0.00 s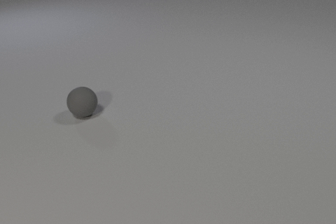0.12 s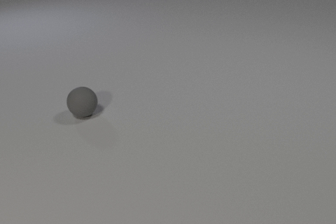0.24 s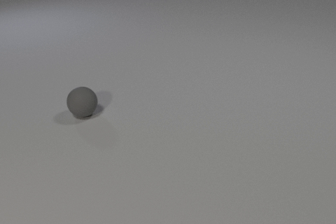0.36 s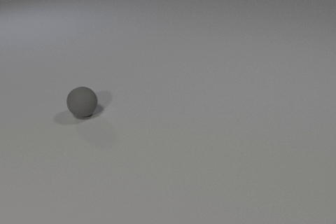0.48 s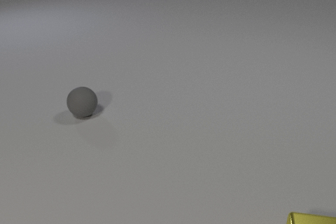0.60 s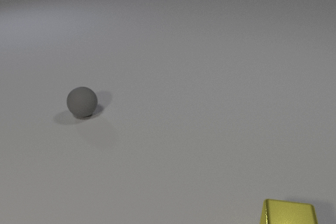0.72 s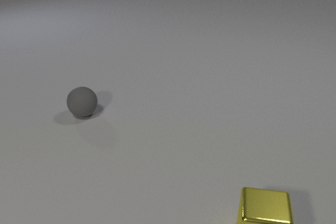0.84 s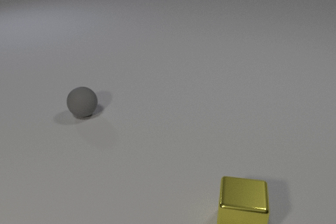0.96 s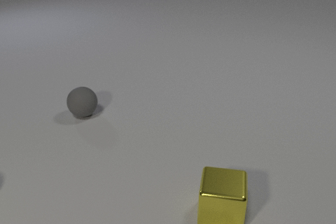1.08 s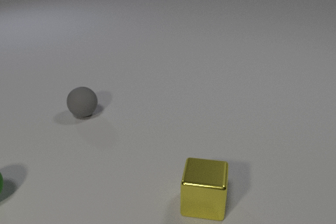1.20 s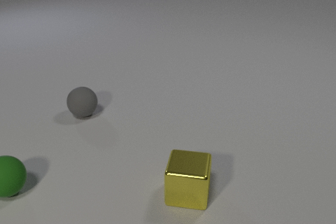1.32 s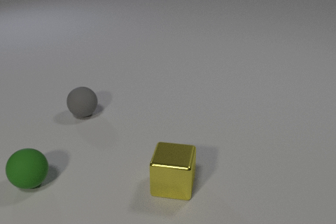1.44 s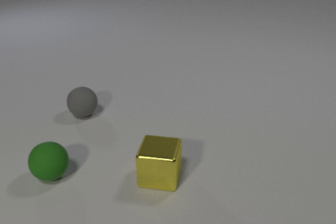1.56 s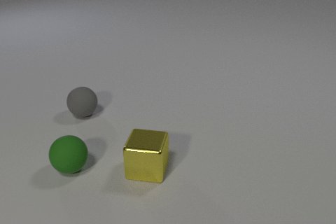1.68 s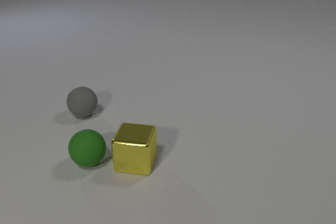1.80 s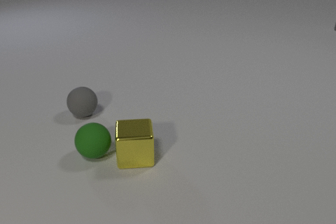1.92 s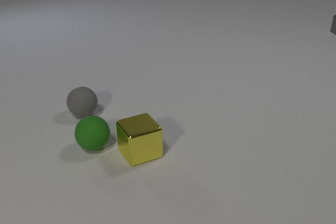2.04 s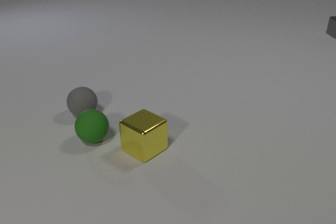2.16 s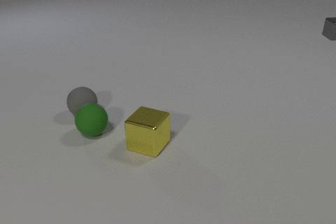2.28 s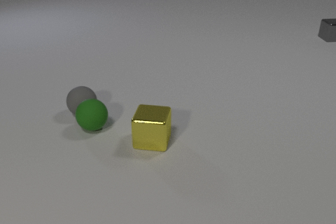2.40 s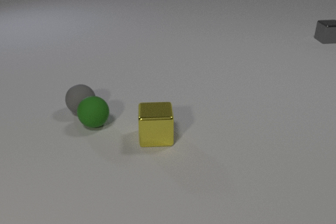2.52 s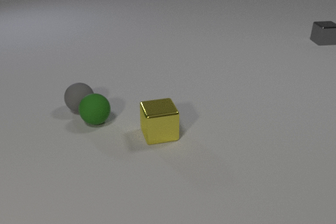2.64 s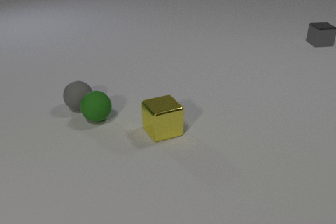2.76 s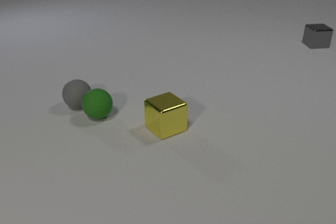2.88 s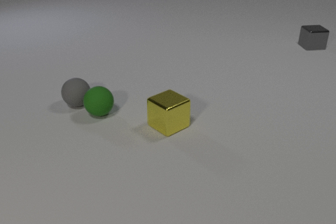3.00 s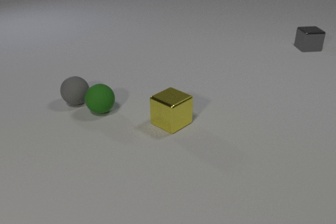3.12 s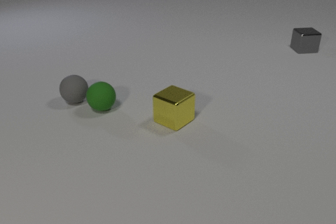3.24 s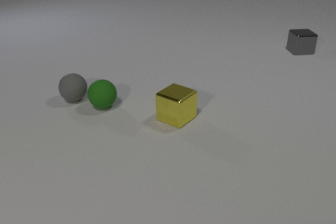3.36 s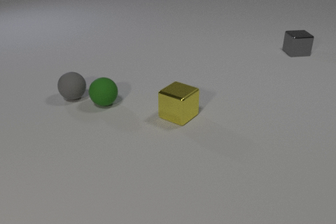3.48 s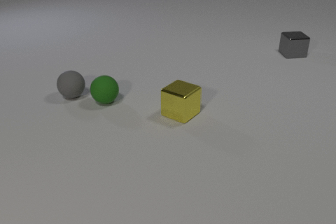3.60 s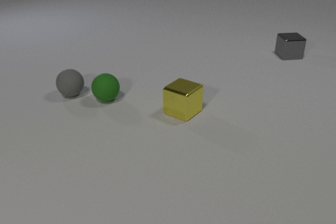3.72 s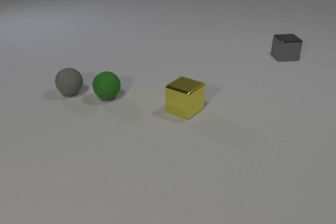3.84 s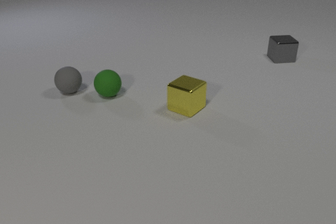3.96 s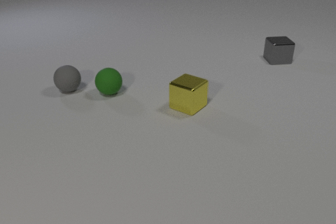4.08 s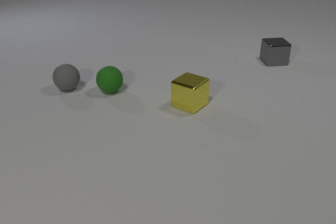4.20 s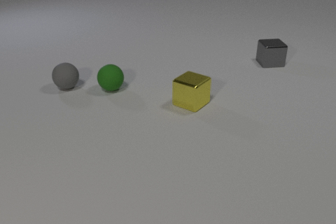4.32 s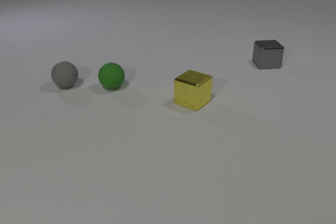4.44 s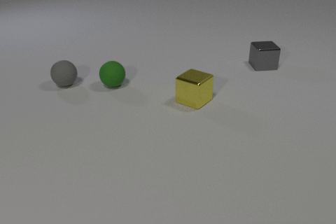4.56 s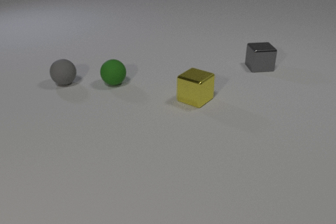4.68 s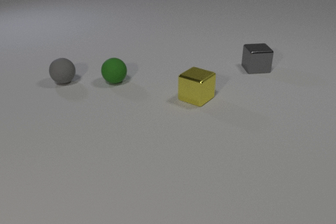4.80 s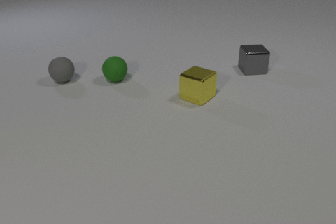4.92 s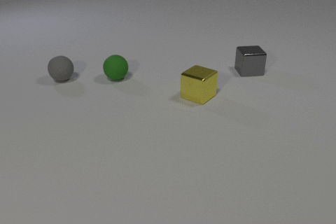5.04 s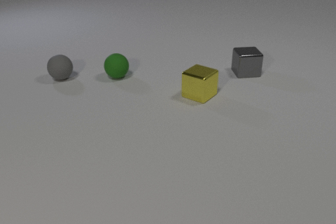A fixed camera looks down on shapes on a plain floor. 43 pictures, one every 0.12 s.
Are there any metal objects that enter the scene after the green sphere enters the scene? yes.
What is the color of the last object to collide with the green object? gray.
What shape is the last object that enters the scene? cube.
0.00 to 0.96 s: The yellow metal cube comes in at the bottom edge, slides to the left and away from the camera.
0.96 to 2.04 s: The yellow metal cube slides away from the camera and to the left, spins so that its near face slides to the right, counterclockwise seen from above. The green rubber sphere comes in at the left edge, rolls to the right and away from the camera. The gray metal cube comes in at the right edge, slides toward the camera and to the left. The yellow metal cube and the green rubber sphere collide.
2.04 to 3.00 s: The yellow metal cube slides away from the camera and to the right, spins so that its near face slides to the right, counterclockwise seen from above. The green rubber sphere rolls away from the camera. The gray rubber sphere rolls away from the camera. The gray metal cube slides toward the camera and to the left. The green rubber sphere and the gray rubber sphere collide.
3.00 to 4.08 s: The yellow metal cube slides away from the camera and to the right. The green rubber sphere rolls away from the camera. The gray rubber sphere rolls away from the camera. The gray metal cube slides toward the camera and to the left.
4.08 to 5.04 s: The yellow metal cube slides away from the camera and to the right. The green rubber sphere rolls away from the camera. The gray rubber sphere rolls away from the camera. The gray metal cube slides toward the camera and to the left.
